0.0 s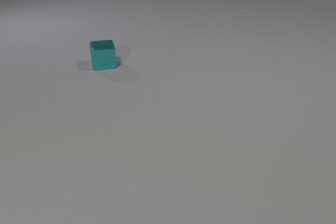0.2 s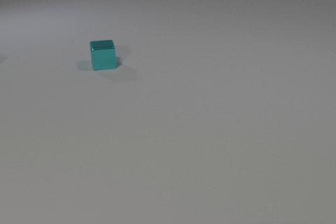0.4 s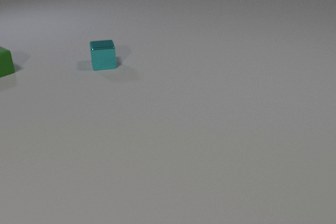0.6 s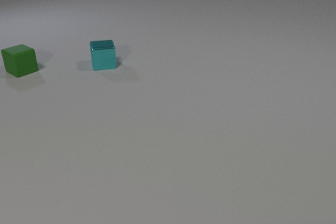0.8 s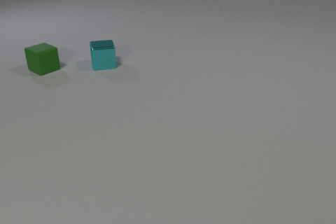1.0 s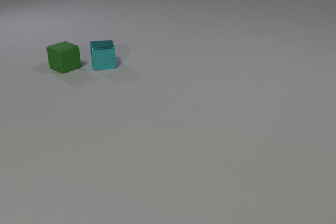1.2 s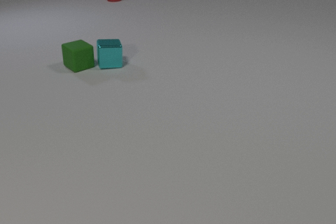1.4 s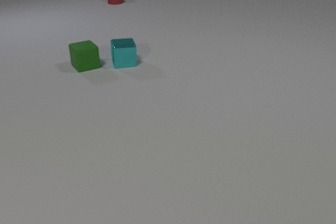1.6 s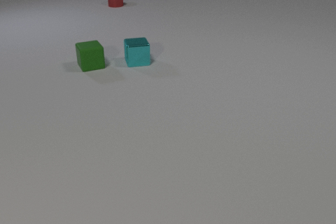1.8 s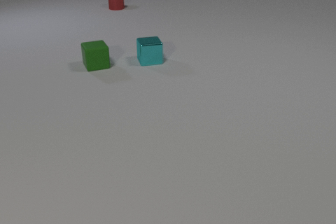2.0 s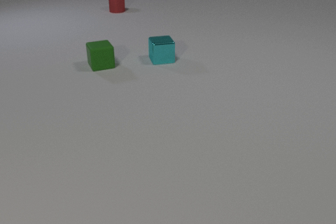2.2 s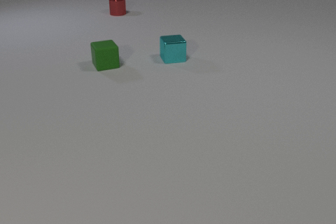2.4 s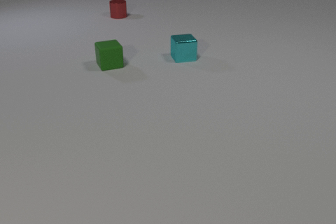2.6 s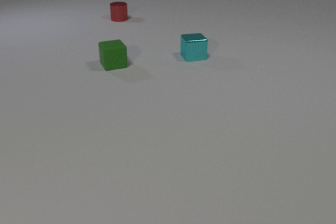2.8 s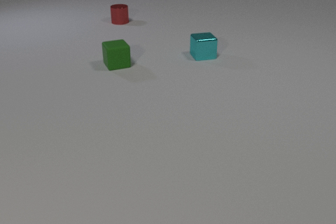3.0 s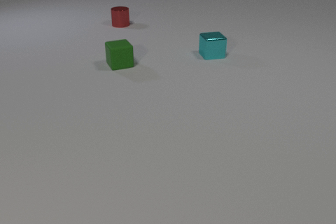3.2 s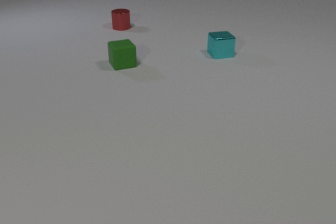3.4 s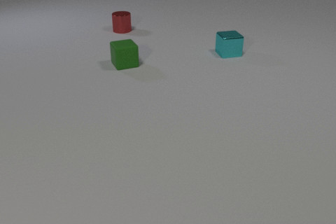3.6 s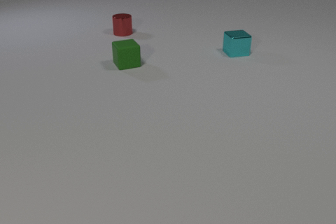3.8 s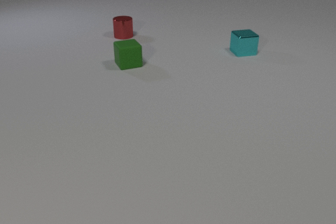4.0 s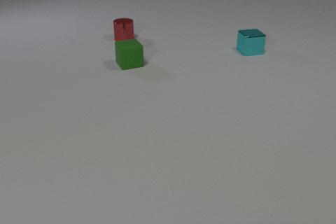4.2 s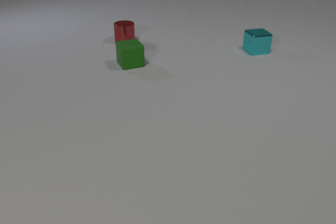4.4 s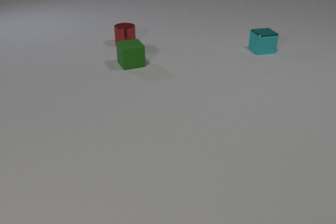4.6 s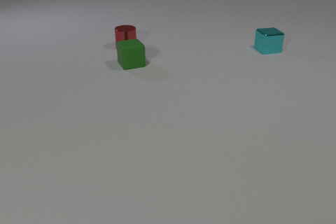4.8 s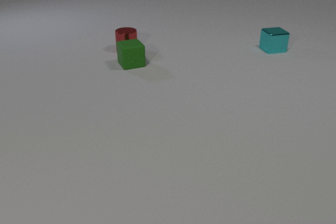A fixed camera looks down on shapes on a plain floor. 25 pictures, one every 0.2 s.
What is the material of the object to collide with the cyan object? rubber.
How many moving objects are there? 3.
How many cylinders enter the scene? 1.
0.0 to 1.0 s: The green rubber cube comes in at the left edge, slides to the right. The red metal cylinder comes in at the top edge.
1.0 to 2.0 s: The green rubber cube slides to the right, spins so that its near face slides to the left, clockwise seen from above. The cyan metal cube slides to the right. The red metal cylinder slides toward the camera. The green rubber cube and the cyan metal cube collide.
2.0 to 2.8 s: The green rubber cube slides to the right. The cyan metal cube slides to the right. The red metal cylinder slides toward the camera.
2.8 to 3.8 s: The green rubber cube slides to the right. The cyan metal cube slides to the right. The red metal cylinder slides toward the camera.
3.8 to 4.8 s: The cyan metal cube slides to the right and away from the camera. The red metal cylinder slides toward the camera.
